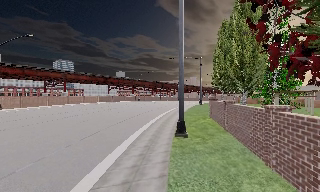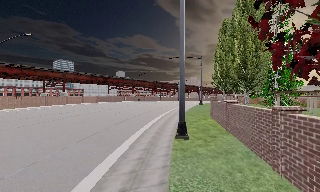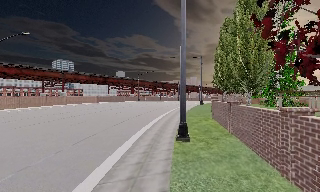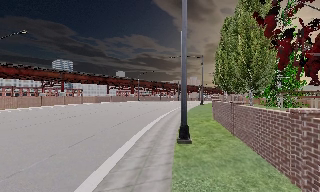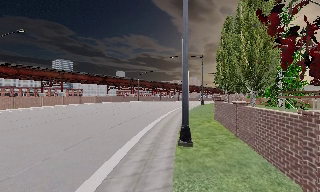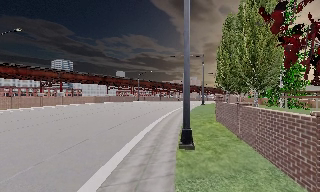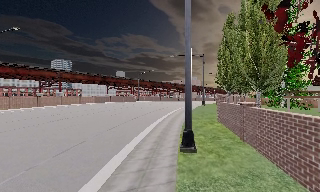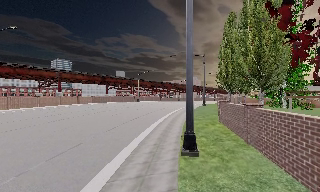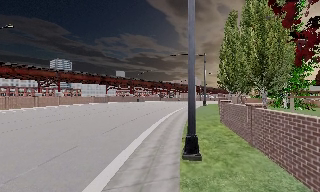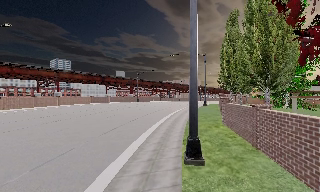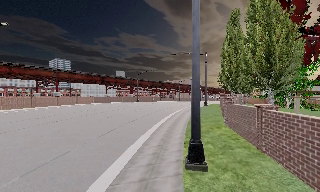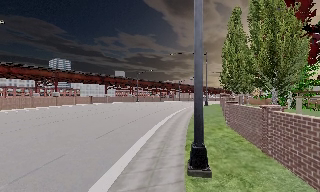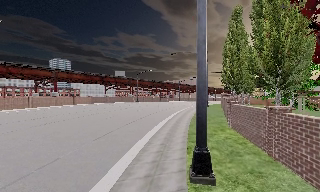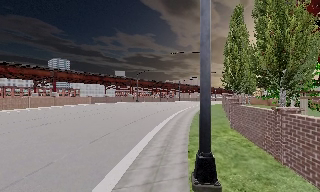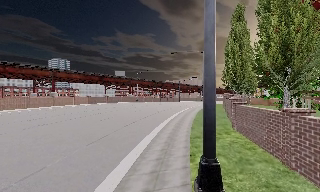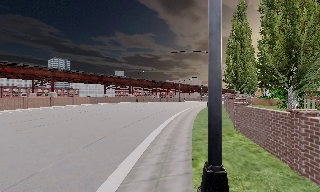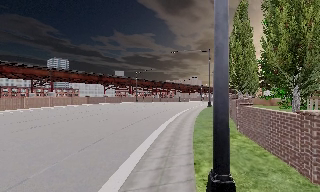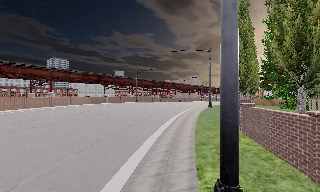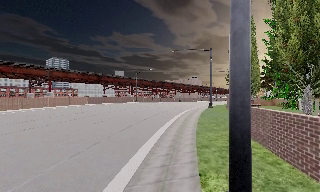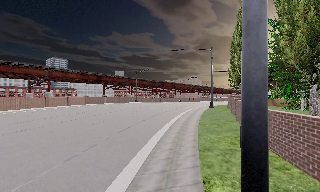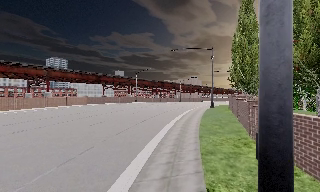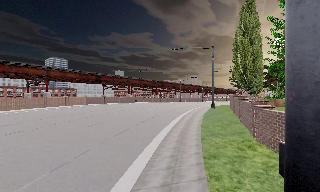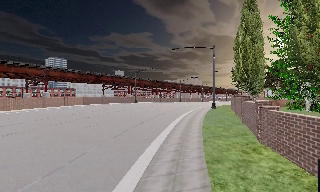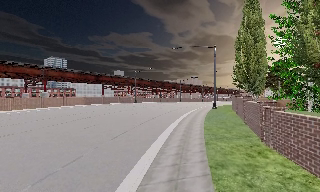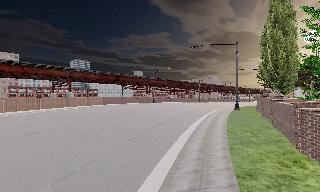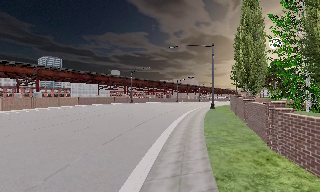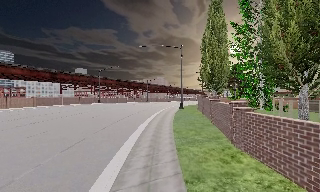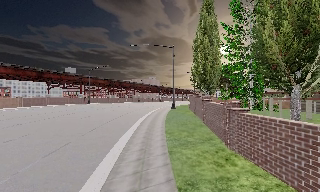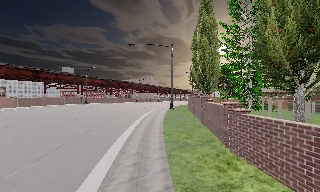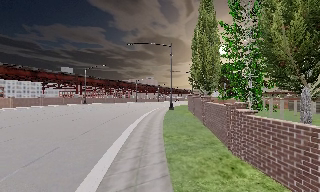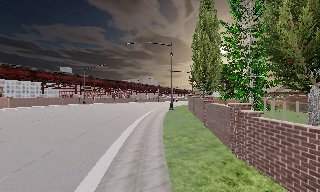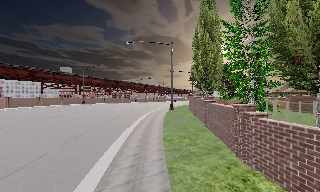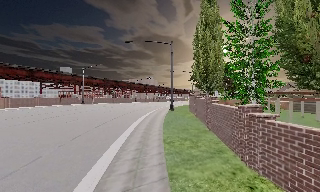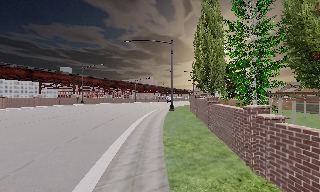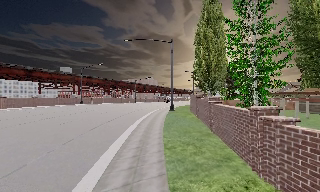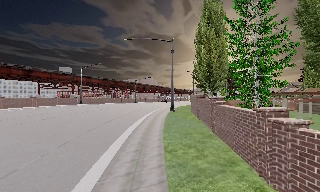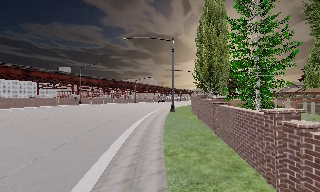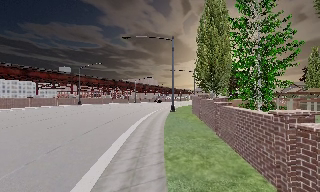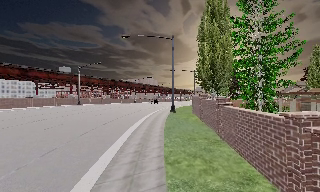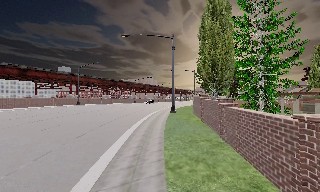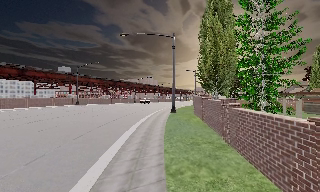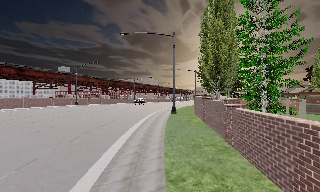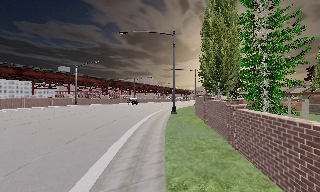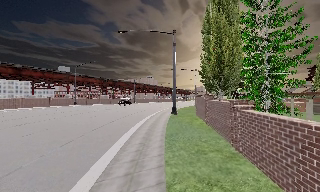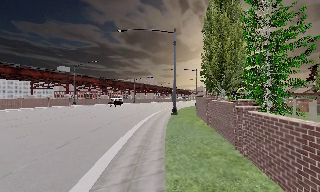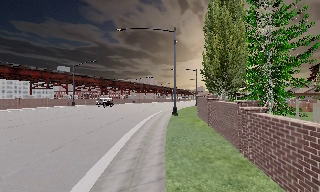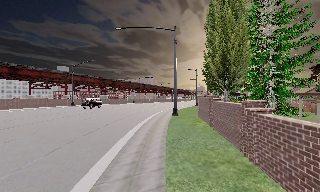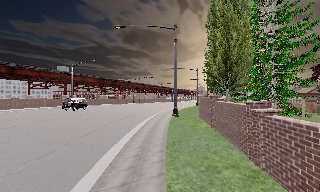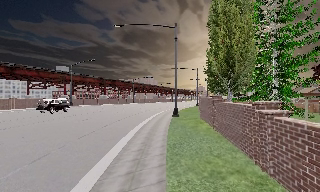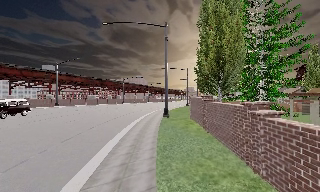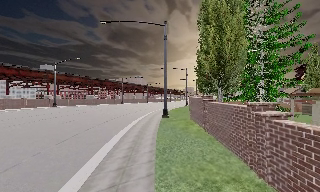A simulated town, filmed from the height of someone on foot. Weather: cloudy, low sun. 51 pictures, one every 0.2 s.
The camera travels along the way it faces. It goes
forward.
0.0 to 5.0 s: The camera travels forward, about 10 m, so what stands in front looms larger.
5.0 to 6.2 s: The scene slides to the left, as the camera pans about 15 degrees to its right. It travels forward, about 2.5 m, so what stands in front looms larger.
6.2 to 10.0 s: The camera travels forward, about 7 m, so what stands in front looms larger.
The film runs forward here.
